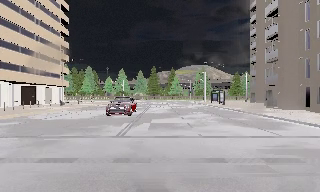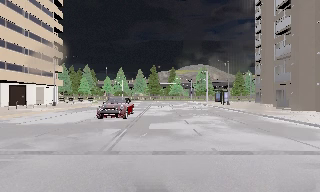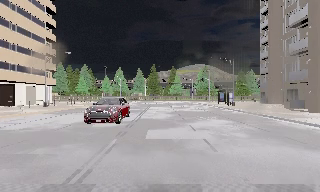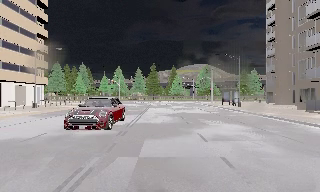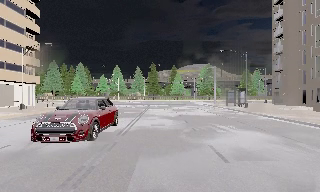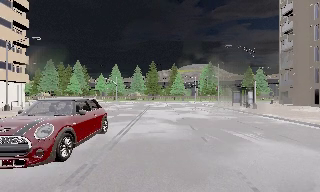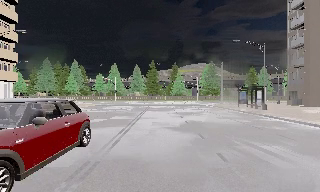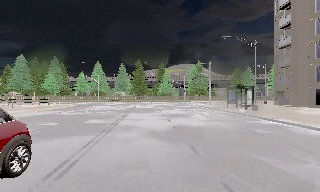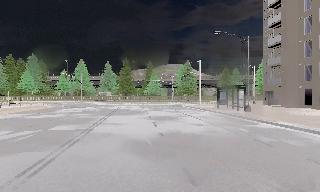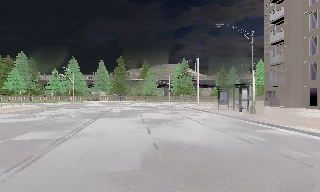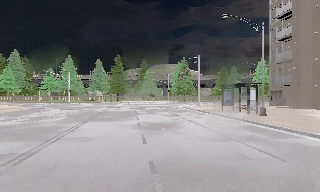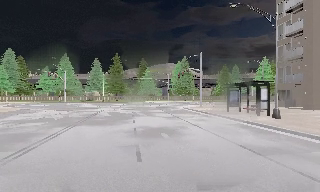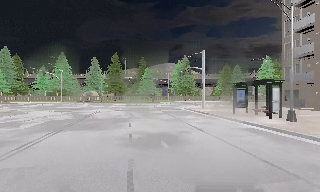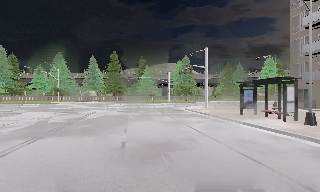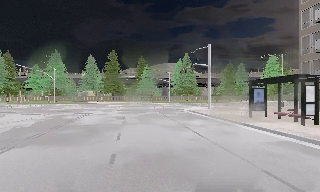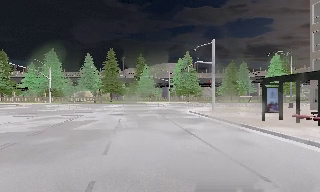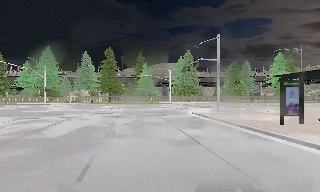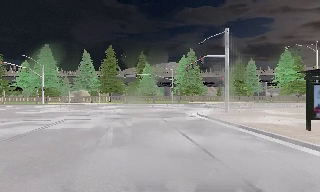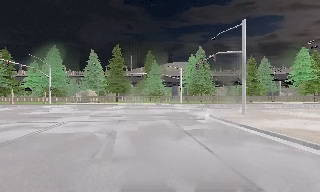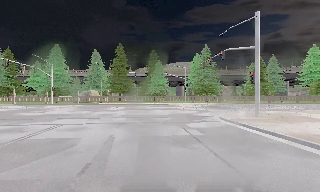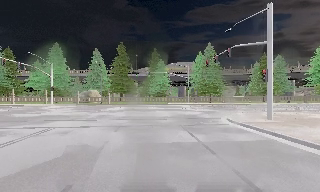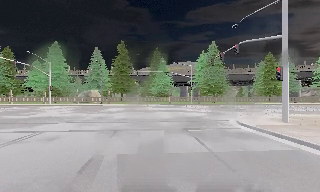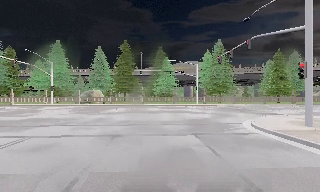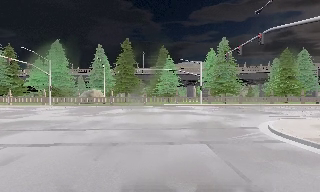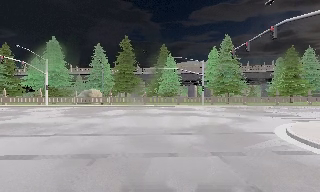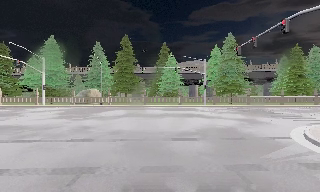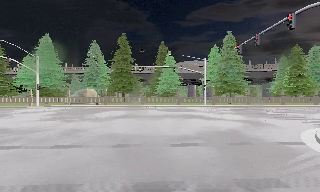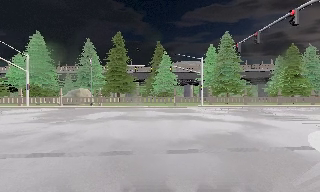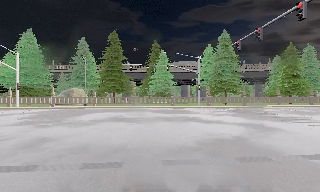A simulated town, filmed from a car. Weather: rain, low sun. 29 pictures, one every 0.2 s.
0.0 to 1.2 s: The camera travels forward, about 11 m, so what stands in front looms larger.
1.2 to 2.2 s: The scene slides to the left, as the camera pans about 10 degrees to its right. It travels forward, about 8 m, so what stands in front looms larger.
2.2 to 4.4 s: The camera travels forward, about 14 m, so what stands in front looms larger.
4.4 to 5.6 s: The camera travels forward, about 6 m, so what stands in front looms larger. It loses speed.
The film runs forward here.
